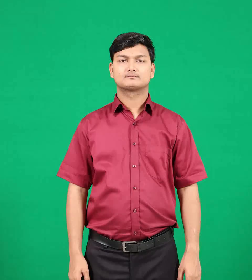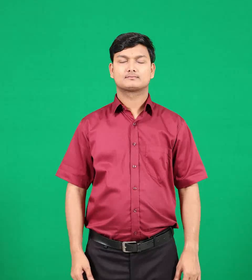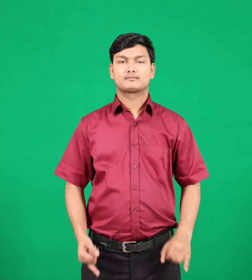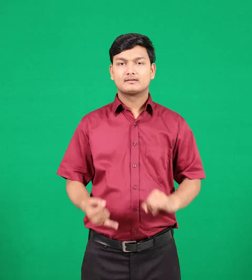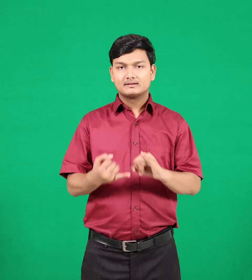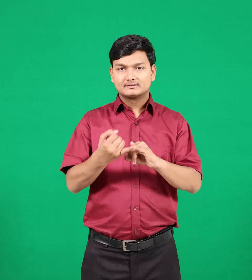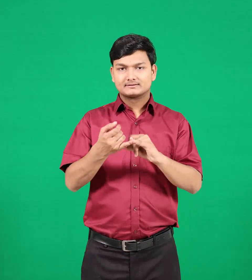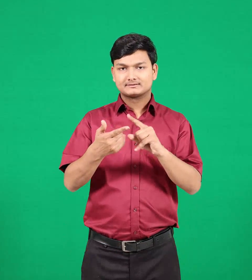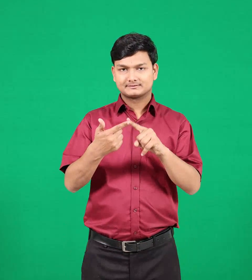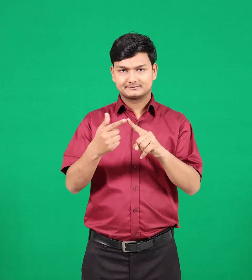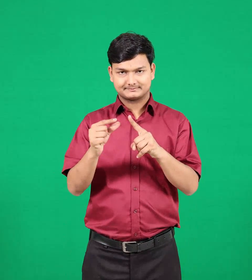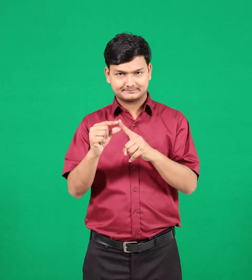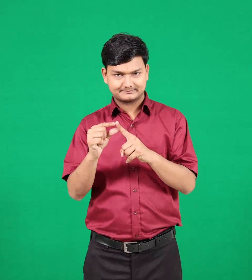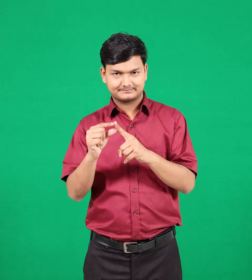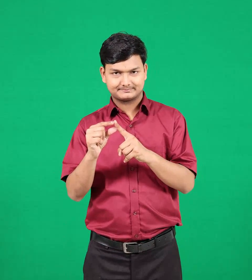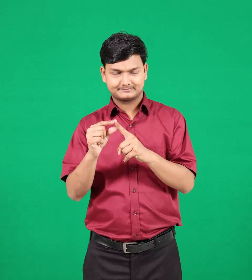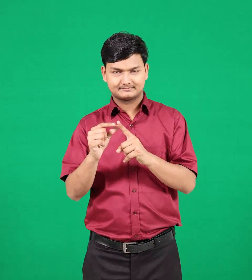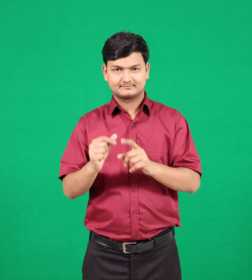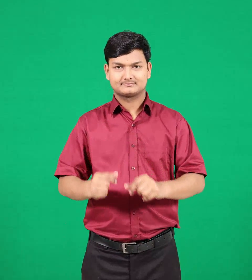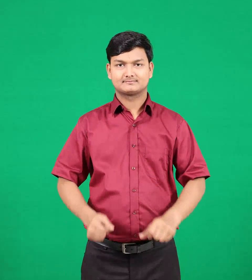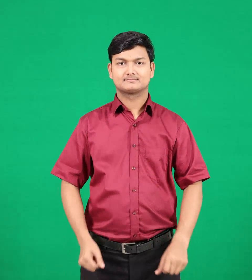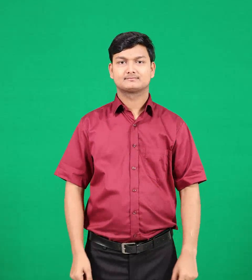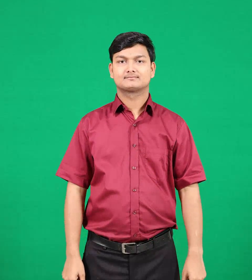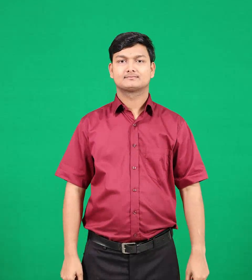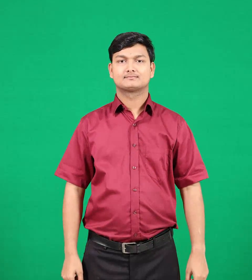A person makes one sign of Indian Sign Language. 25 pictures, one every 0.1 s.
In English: september
